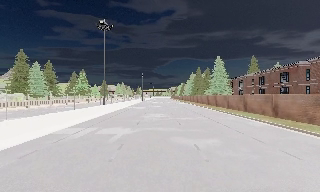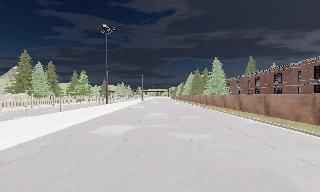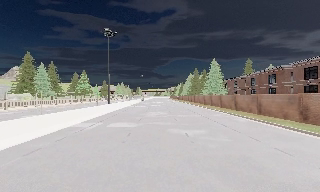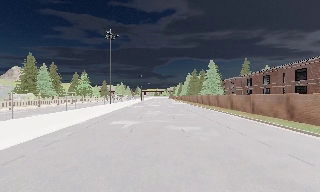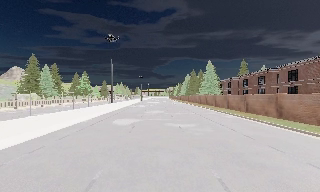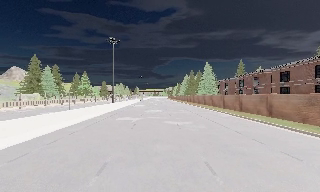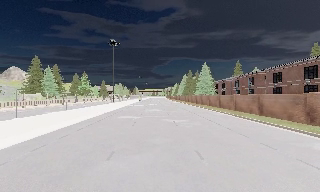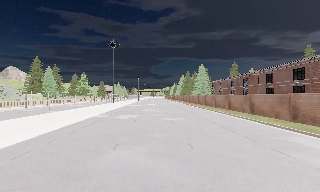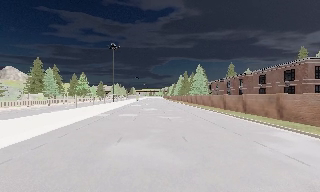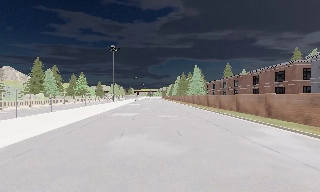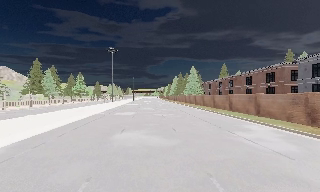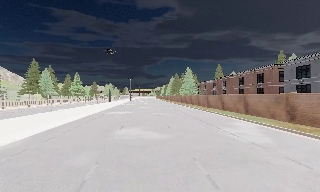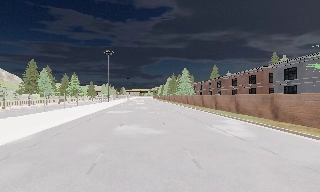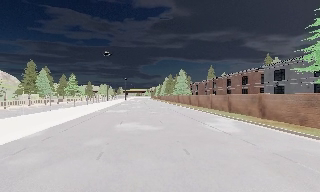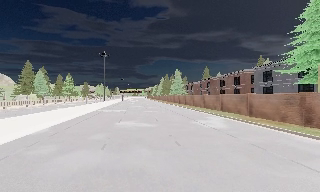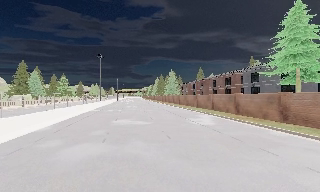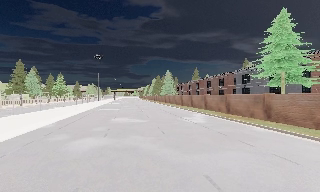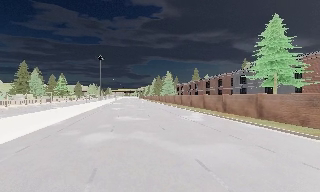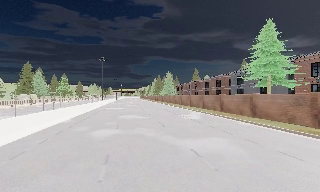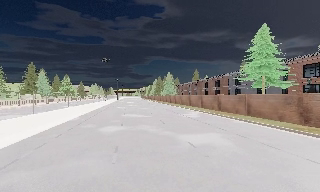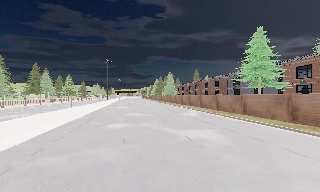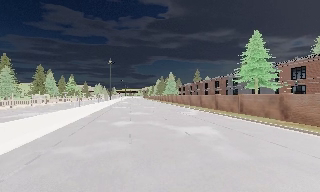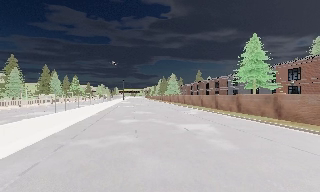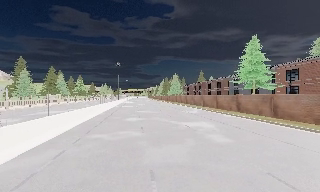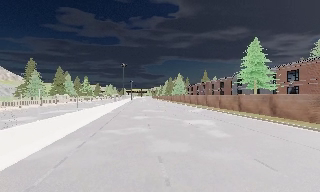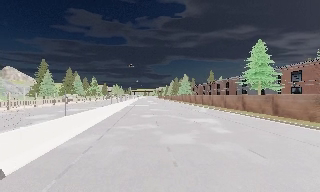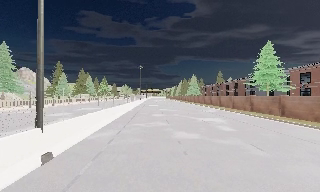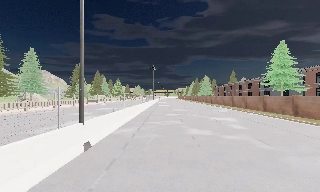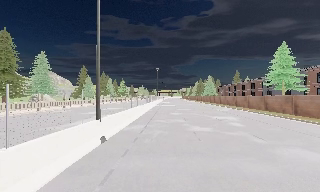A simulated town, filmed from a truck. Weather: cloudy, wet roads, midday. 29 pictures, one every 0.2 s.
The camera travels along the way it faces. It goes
backward.
0.0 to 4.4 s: The camera travels backward, about 25 m, so what stands in front gets smaller.
4.4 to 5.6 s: The scene slides to the right, as the camera pans about 15 degrees to its left. It travels backward, about 7 m, so what stands in front gets smaller.
The film runs backward here.
